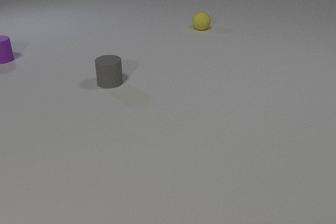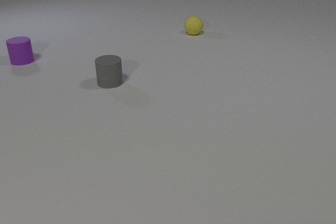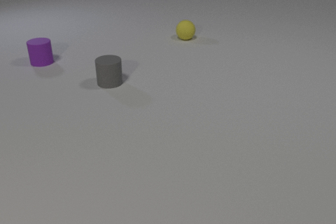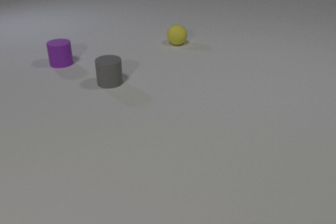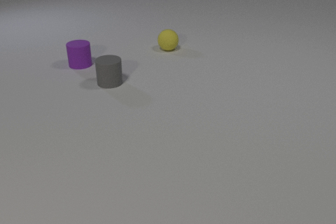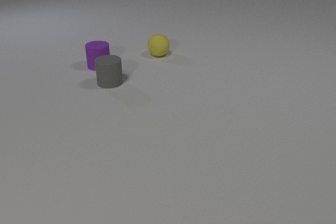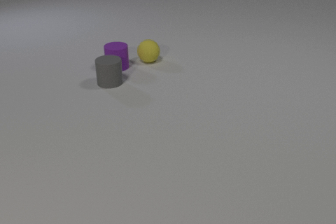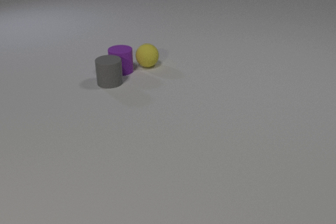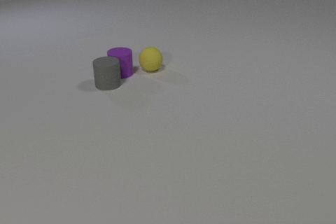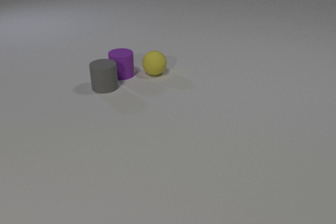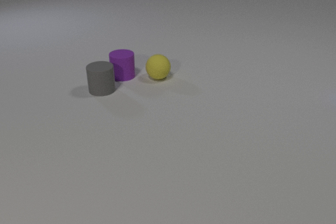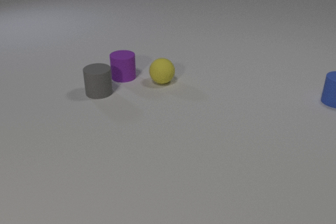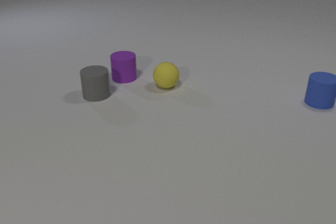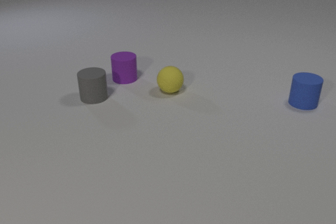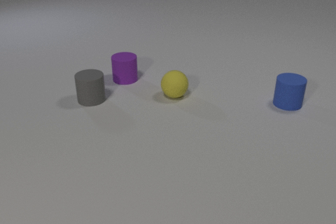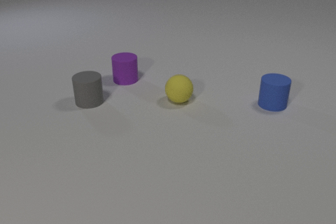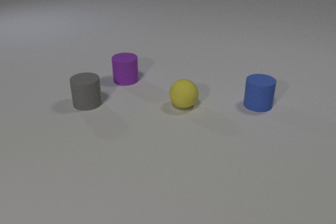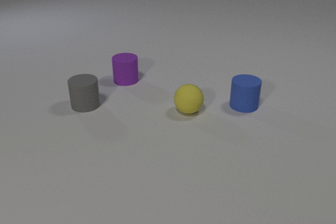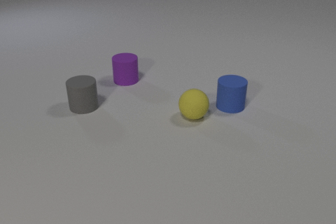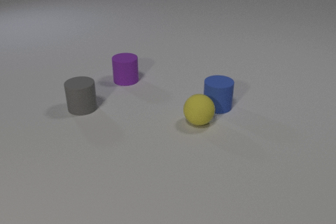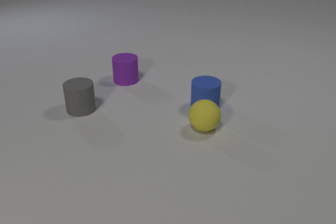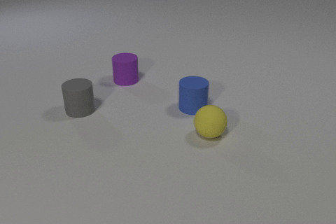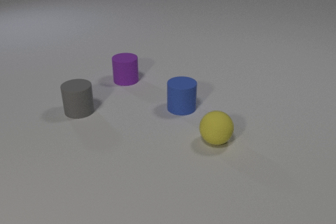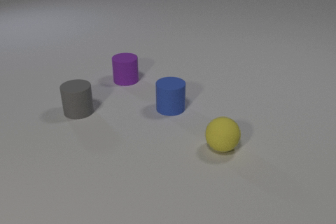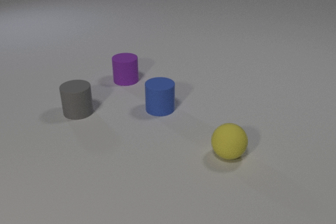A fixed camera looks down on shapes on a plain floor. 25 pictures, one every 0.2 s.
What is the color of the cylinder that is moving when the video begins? purple.
How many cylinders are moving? 3.
How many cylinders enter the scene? 1.
0.0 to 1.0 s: The yellow rubber sphere rolls toward the camera and to the left. The purple rubber cylinder slides to the right and toward the camera.
1.0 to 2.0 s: The yellow rubber sphere rolls toward the camera. The purple rubber cylinder slides toward the camera and to the right. The gray rubber cylinder slides toward the camera and to the left. The yellow rubber sphere and the purple rubber cylinder collide. The purple rubber cylinder and the gray rubber cylinder collide.
2.0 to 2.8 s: The yellow rubber sphere rolls toward the camera and to the right. The purple rubber cylinder slides toward the camera. The gray rubber cylinder slides toward the camera and to the left. The blue rubber cylinder comes in at the right edge, slides to the left and toward the camera.
2.8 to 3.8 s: The yellow rubber sphere rolls toward the camera and to the right. The gray rubber cylinder slides toward the camera and to the left. The blue rubber cylinder slides to the left.
3.8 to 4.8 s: The yellow rubber sphere rolls toward the camera and to the right. The gray rubber cylinder slides toward the camera. The blue rubber cylinder slides to the left.
